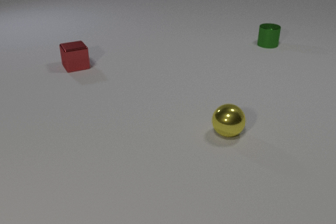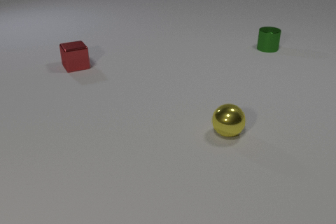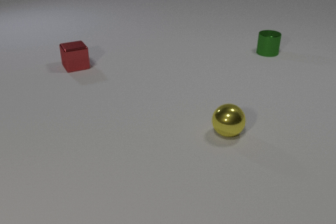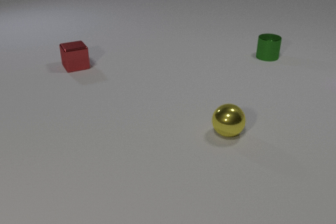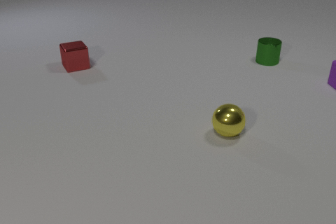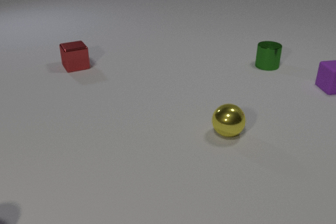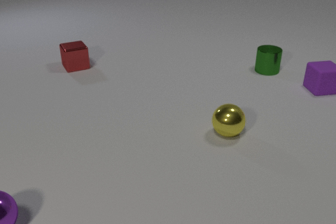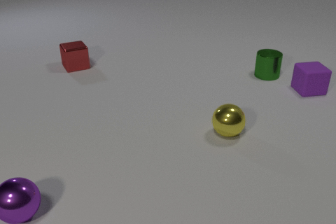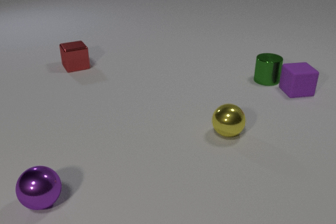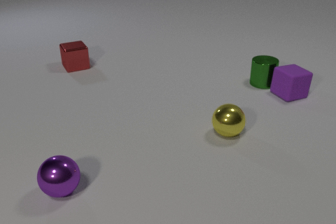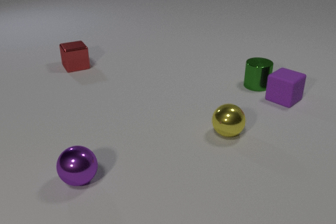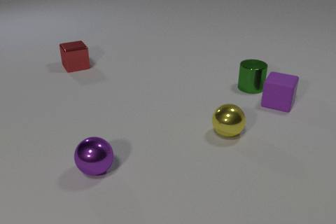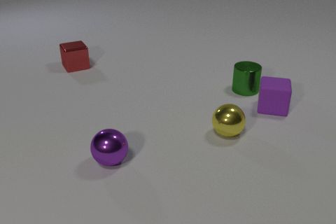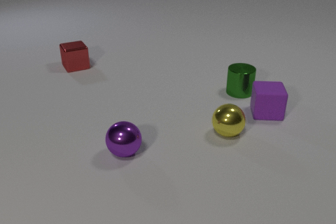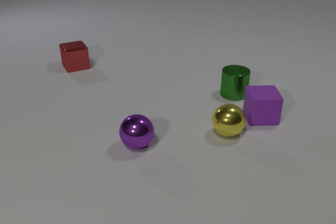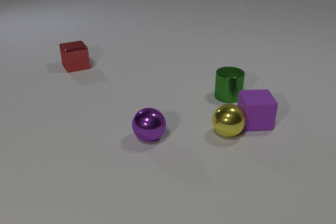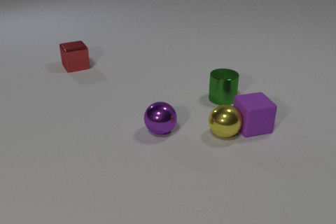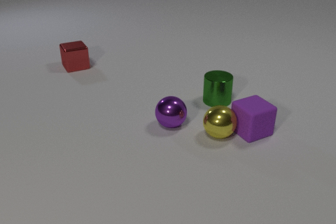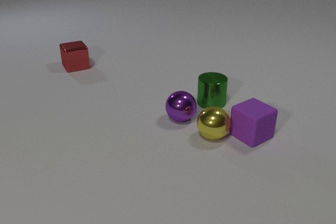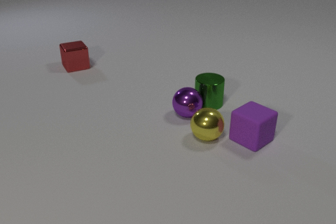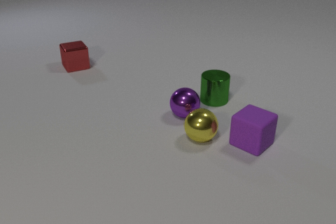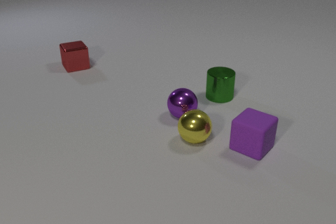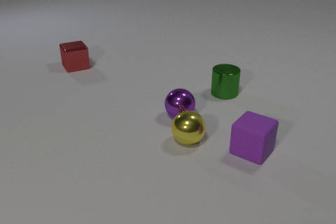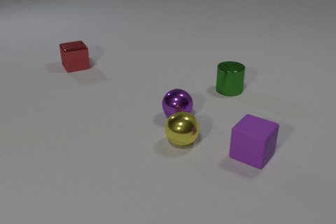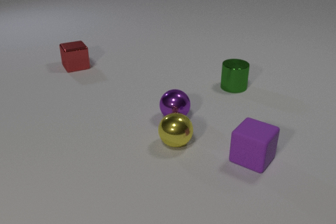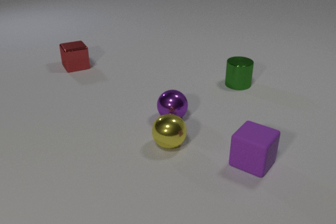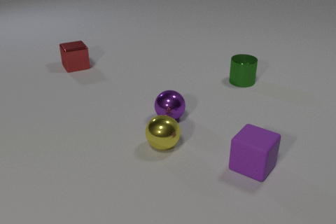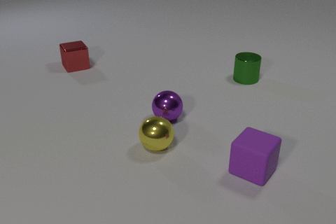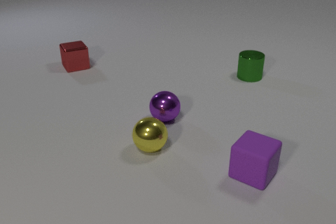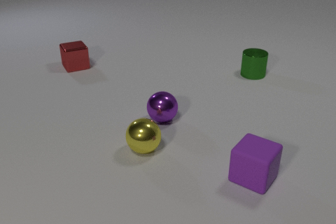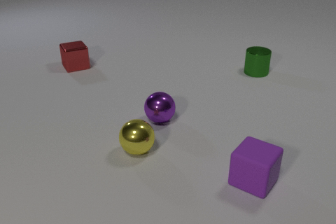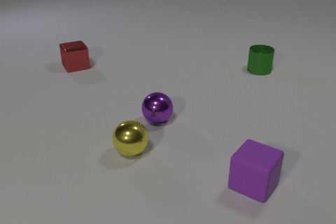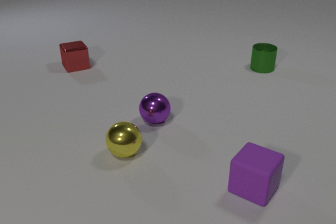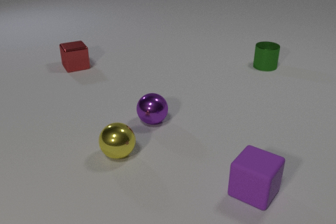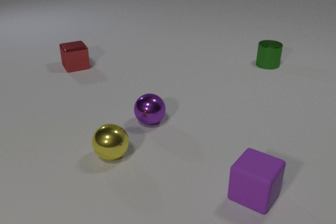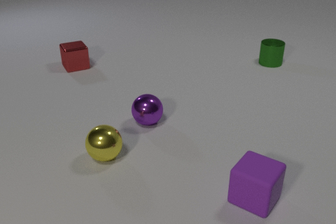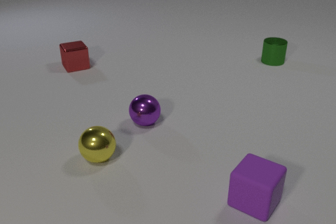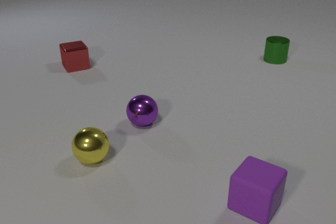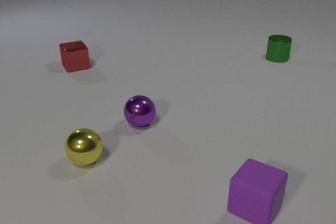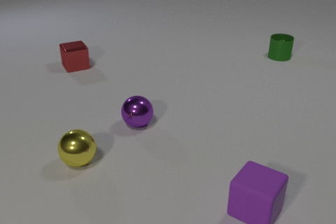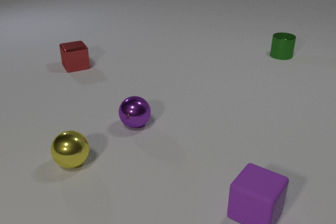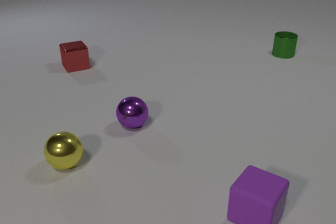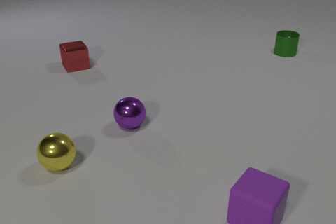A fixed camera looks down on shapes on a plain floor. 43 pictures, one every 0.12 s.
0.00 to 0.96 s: The green metal cylinder slides toward the camera. The purple rubber cube comes in at the right edge, slides to the left and toward the camera. The purple metal sphere comes in at the left edge, rolls to the right and away from the camera.
0.96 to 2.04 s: The green metal cylinder slides toward the camera and to the left. The purple rubber cube slides toward the camera and to the left, spins so that its near face slides to the right, counterclockwise seen from above. The purple metal sphere rolls to the right and away from the camera. The yellow metal sphere rolls to the left. The green metal cylinder and the purple rubber cube collide. The purple rubber cube and the yellow metal sphere collide.
2.04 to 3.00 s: The green metal cylinder slides away from the camera and to the right. The purple rubber cube slides toward the camera, spins counterclockwise seen from above by about 30 degrees, its near face sliding to the right. The purple metal sphere rolls away from the camera. The yellow metal sphere rolls to the left and toward the camera. The green metal cylinder and the purple metal sphere collide.
3.00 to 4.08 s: The green metal cylinder slides away from the camera and to the right. The purple rubber cube slides toward the camera. The purple metal sphere rolls to the left. The yellow metal sphere rolls to the left.
4.08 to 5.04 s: The green metal cylinder slides away from the camera and to the right. The purple rubber cube slides toward the camera. The purple metal sphere rolls to the left. The yellow metal sphere rolls to the left.
What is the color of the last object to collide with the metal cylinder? purple.
What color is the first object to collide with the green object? purple.
How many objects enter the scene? 2.
